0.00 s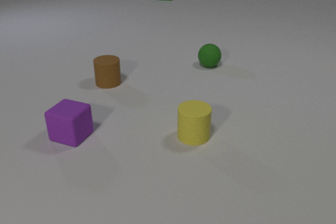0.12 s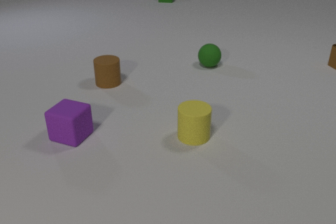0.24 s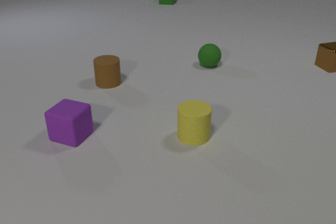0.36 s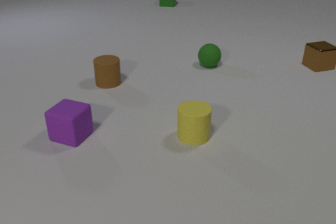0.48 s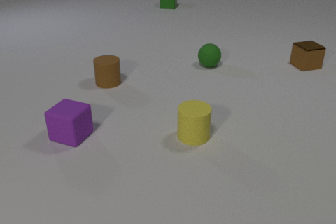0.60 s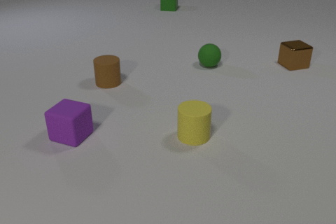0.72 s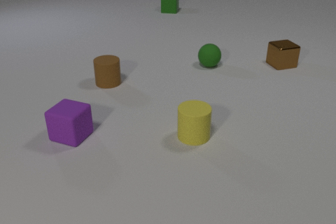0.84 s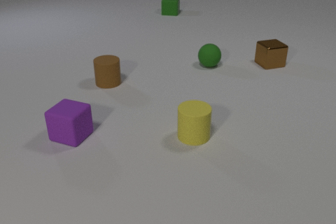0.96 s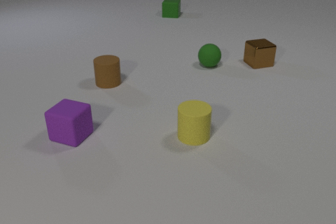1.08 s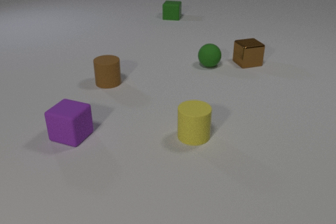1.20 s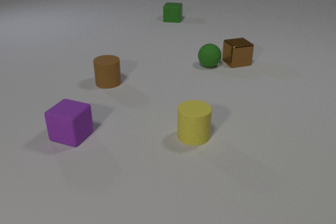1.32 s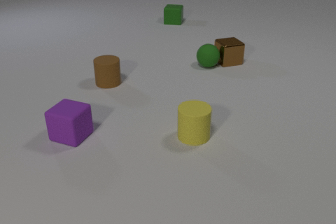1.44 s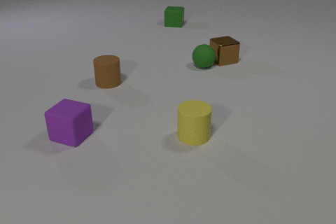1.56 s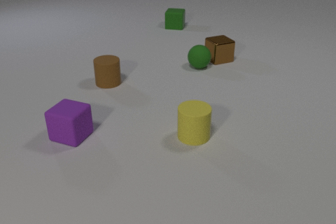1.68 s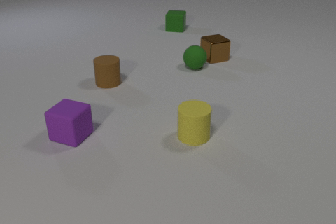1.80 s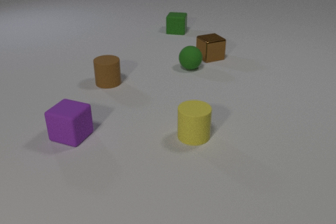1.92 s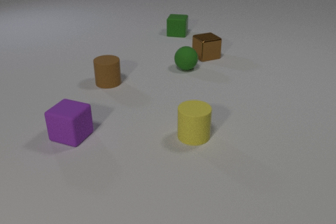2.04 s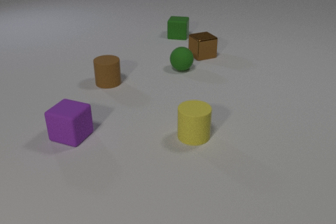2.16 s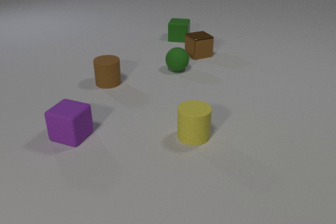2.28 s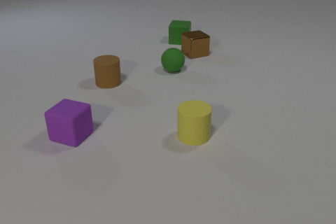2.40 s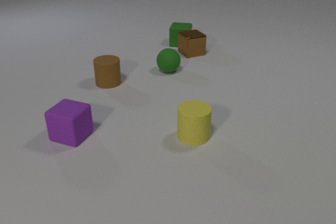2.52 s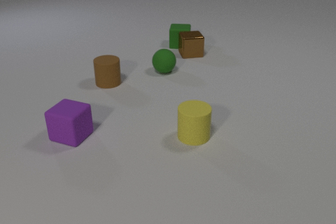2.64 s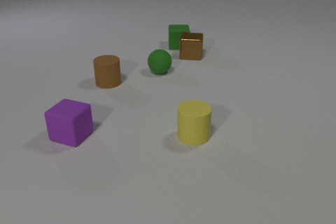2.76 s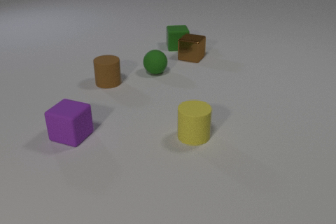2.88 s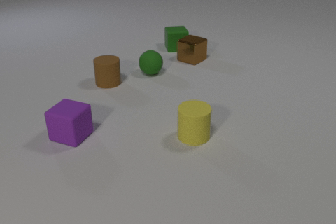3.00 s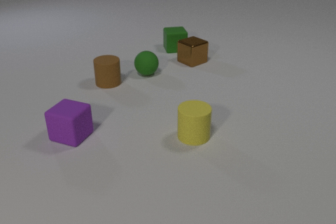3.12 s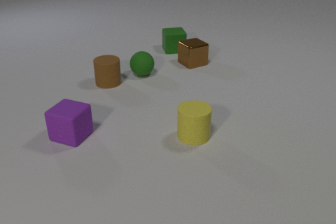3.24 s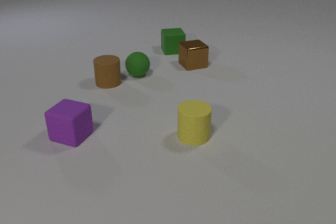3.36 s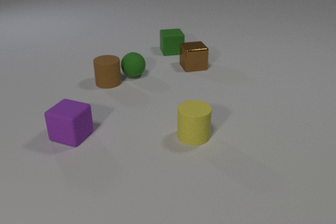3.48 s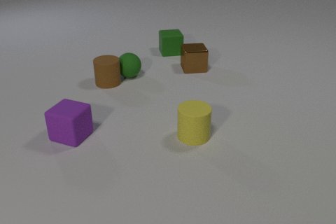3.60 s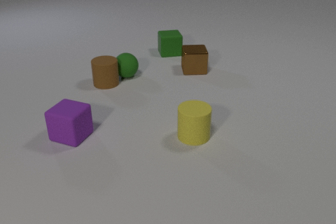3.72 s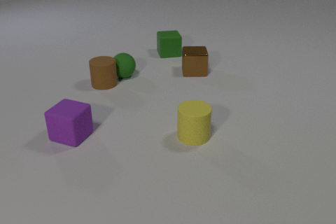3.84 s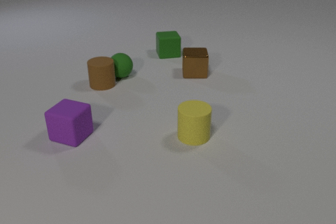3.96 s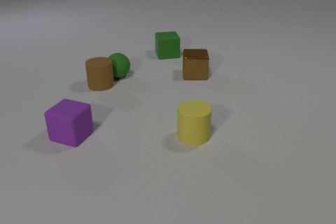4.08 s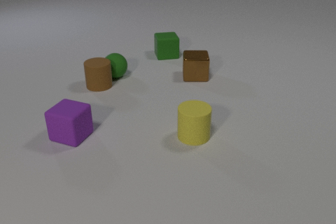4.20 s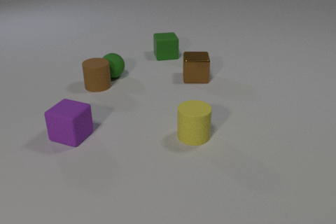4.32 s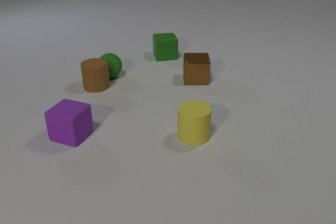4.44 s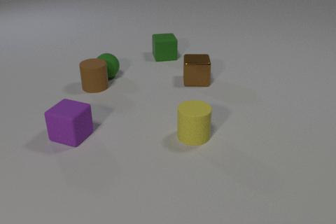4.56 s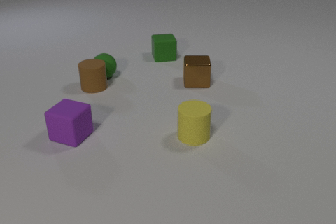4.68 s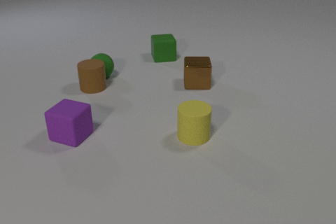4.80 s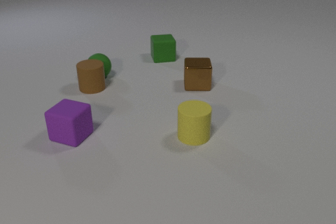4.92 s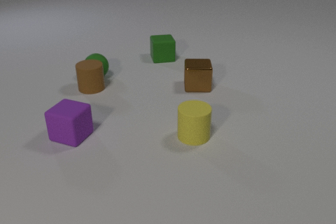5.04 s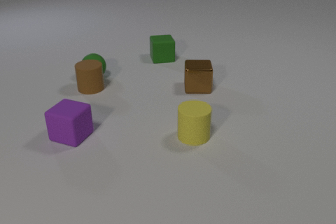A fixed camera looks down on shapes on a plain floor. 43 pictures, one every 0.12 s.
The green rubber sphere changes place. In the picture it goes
to the left.
The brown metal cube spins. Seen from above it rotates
clockwise.
0.00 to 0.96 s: The brown metal cube comes in at the right edge, slides to the left. The green rubber cube slides toward the camera.
0.96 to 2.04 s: The brown metal cube slides to the left. The green rubber sphere rolls to the left and toward the camera. The green rubber cube slides toward the camera. The brown metal cube and the green rubber sphere collide.
2.04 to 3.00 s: The brown metal cube slides toward the camera and to the left, spins so that its near face slides to the left, clockwise seen from above. The green rubber sphere rolls to the left. The green rubber cube slides toward the camera, spins so that its near face slides to the right, counterclockwise seen from above. The brown metal cube and the green rubber cube collide.
3.00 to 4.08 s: The brown metal cube slides toward the camera, spins clockwise seen from above by about 45 degrees, its near face sliding to the left. The green rubber sphere rolls to the left. The green rubber cube slides toward the camera and to the left. The brown rubber cylinder slides to the left and toward the camera. The green rubber sphere and the brown rubber cylinder collide.
4.08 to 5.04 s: The brown metal cube slides toward the camera. The green rubber sphere rolls to the left. The green rubber cube slides toward the camera. The brown rubber cylinder slides to the left.
What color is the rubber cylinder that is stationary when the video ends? yellow.
How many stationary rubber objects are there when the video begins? 4.
What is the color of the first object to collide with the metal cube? green.
